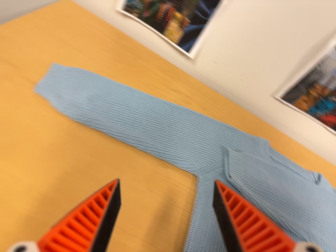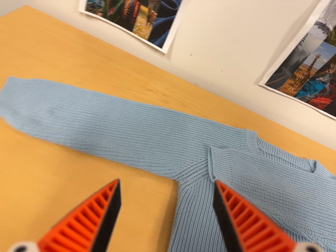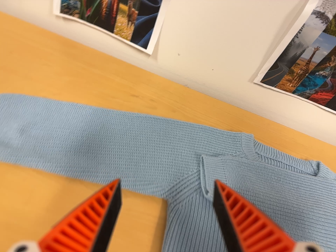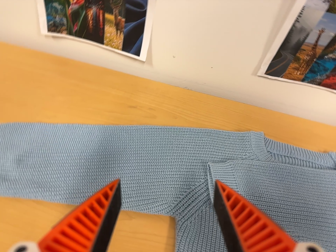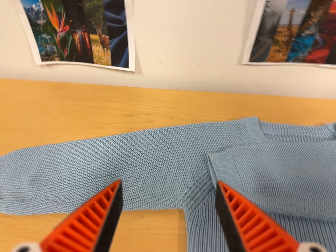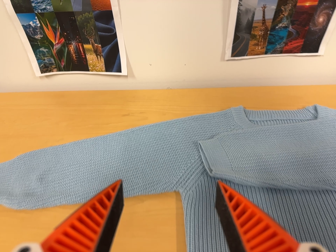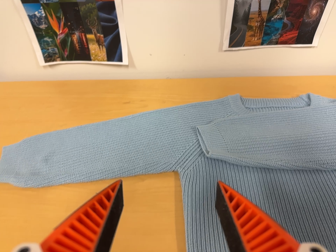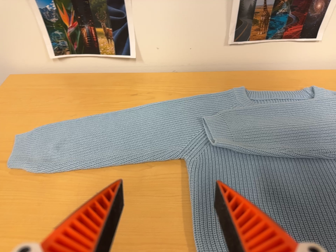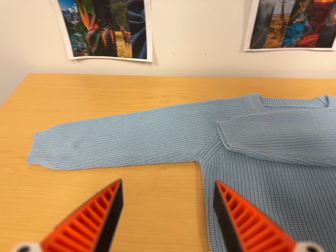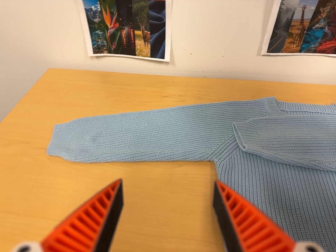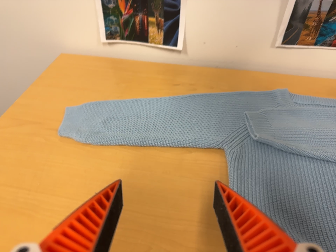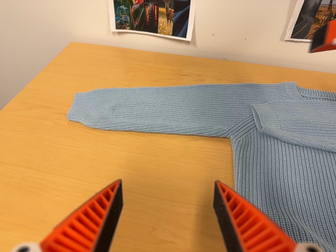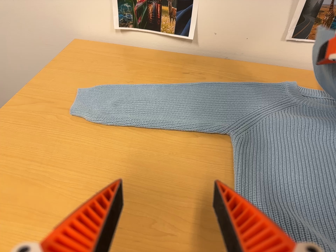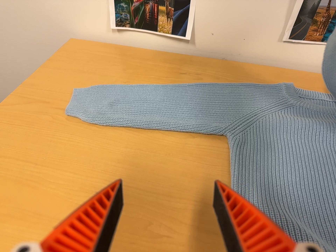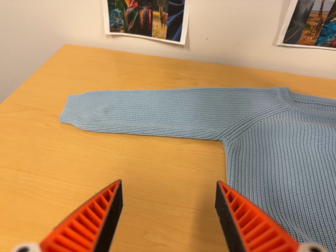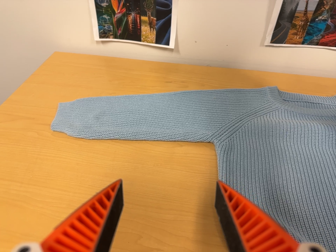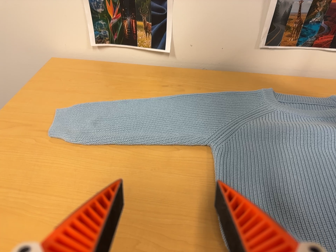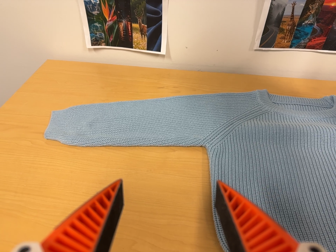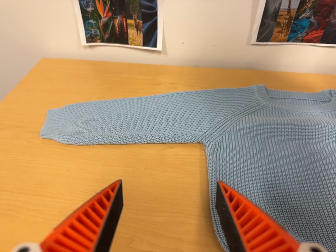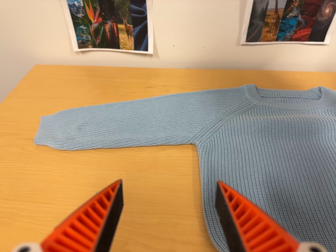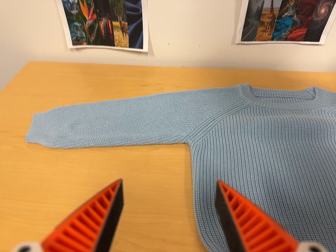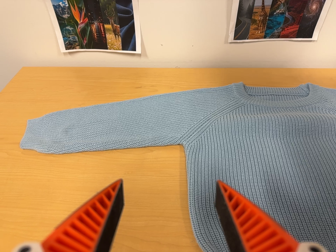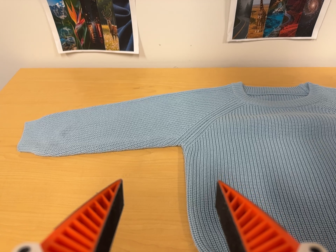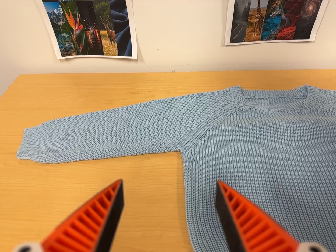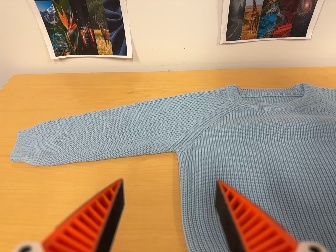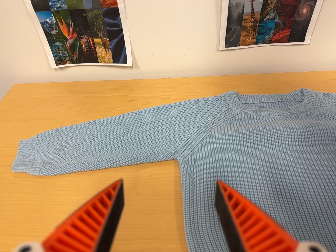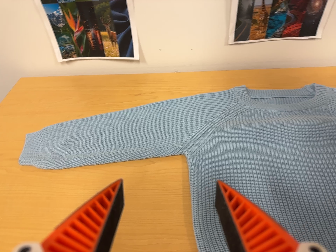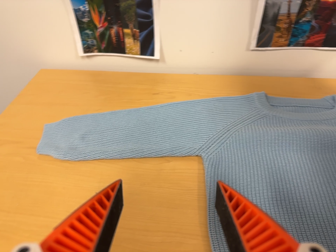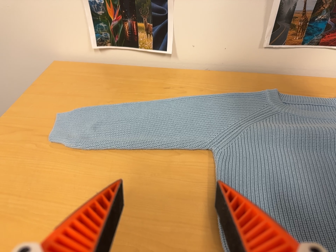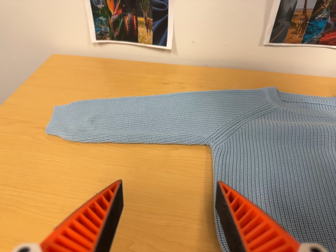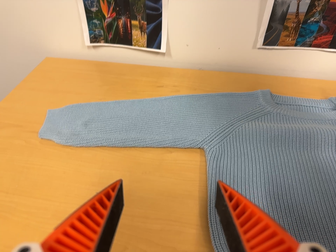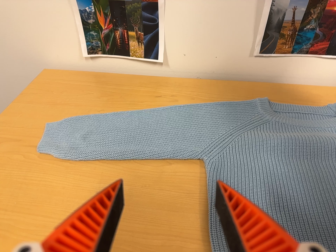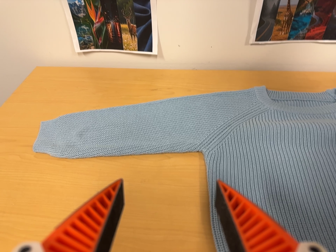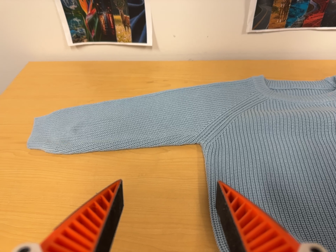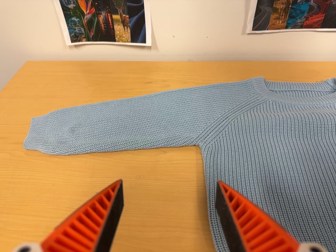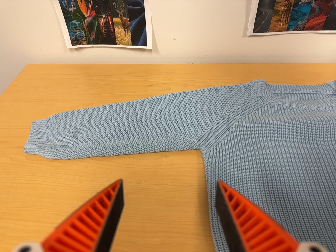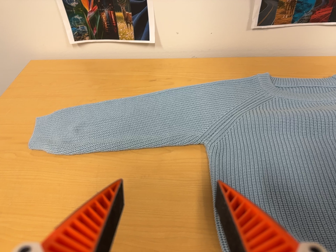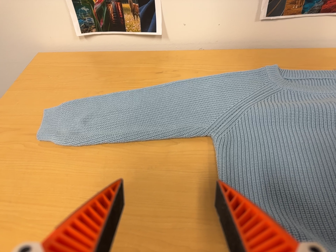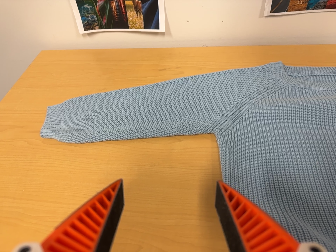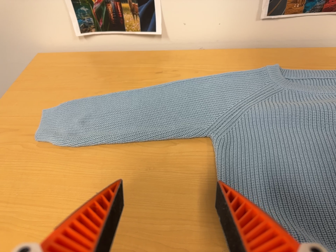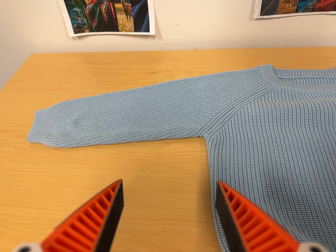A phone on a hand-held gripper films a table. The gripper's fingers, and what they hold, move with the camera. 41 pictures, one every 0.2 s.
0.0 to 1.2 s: The camera travels to its right, about 14 cm. It rolls about its line of sight by about 30 degrees, and the scene rotates counterclockwise.
1.2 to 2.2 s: The camera travels toward the bottom of its view and to its left, about 9 cm, so close, fixed things drift upward. It rolls about its line of sight by about 10 degrees, and the scene rotates clockwise.
2.2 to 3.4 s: The camera shifts only a little, or ends up much as it began.
3.4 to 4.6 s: The camera travels to its right, about 5 cm, so close, fixed things drift to the left.
4.6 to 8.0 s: The camera travels forward, about 5 cm, so what stands in front looms larger.
The film runs backward here.
